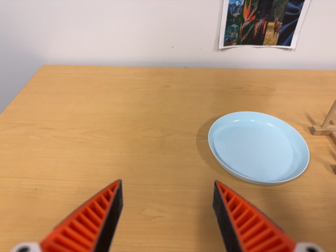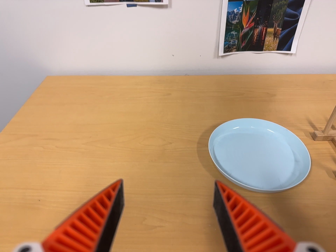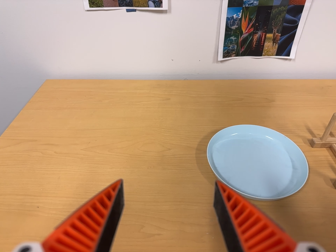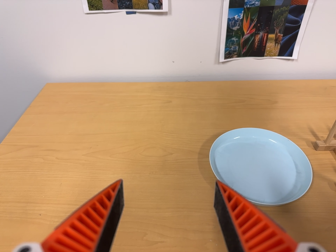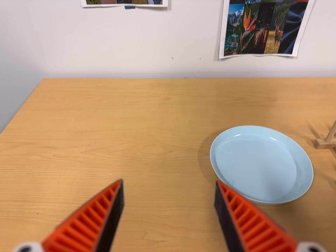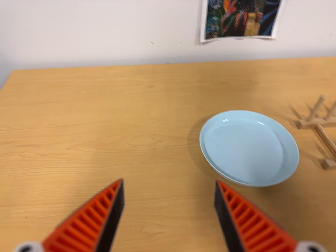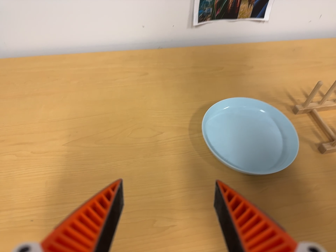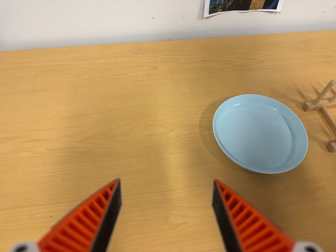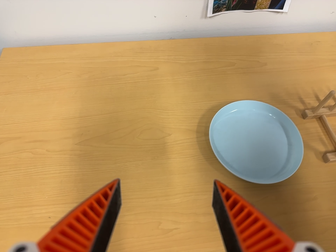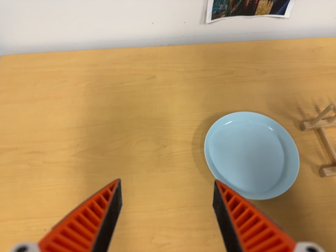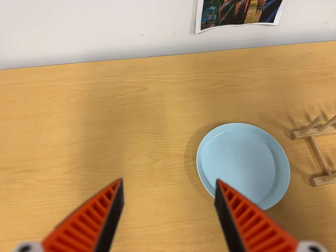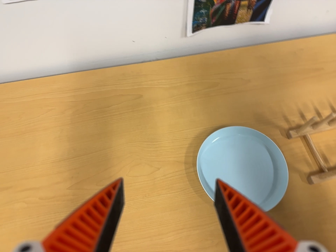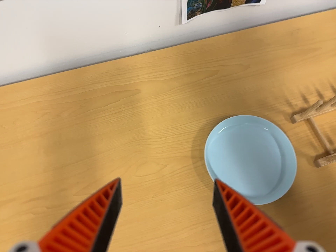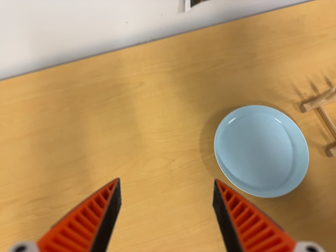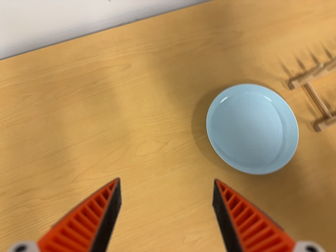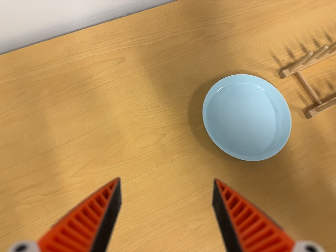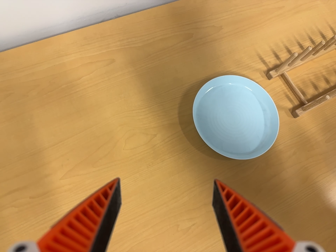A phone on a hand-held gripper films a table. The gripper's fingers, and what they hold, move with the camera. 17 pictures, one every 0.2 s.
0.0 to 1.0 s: The camera travels toward the top of its view, about 6 cm.
1.0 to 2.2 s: The camera travels toward the top of its view, about 22 cm. Its aim tips toward the bottom of its view by about 20 degrees.
2.2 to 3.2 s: The camera pans to its right by about 10 degrees. It travels to its left, about 9 cm. It rolls about its line of sight by about 10 degrees, and the scene rotates counterclockwise.
The film runs forward here.
